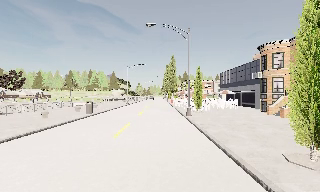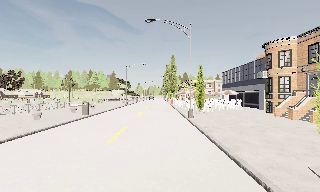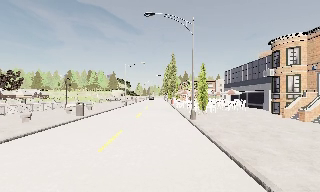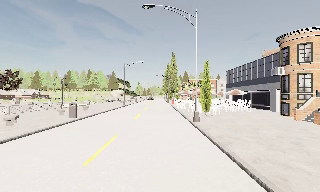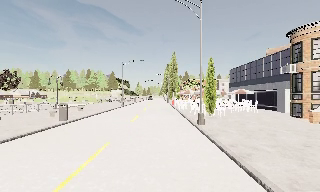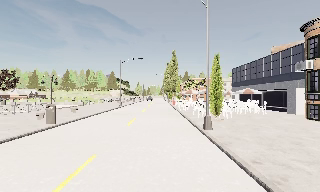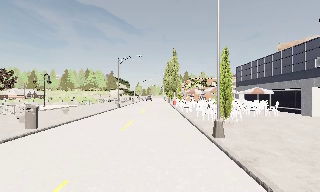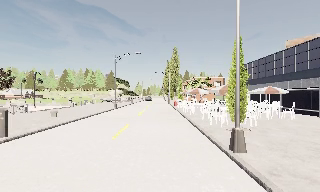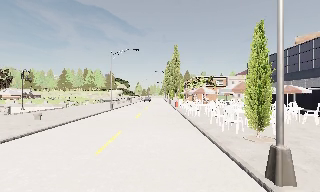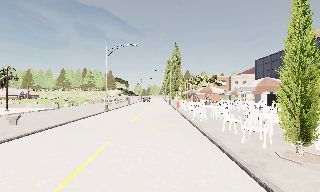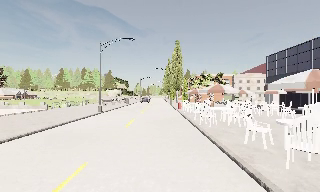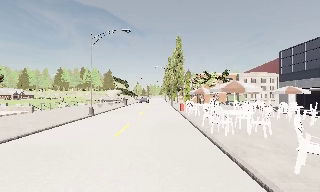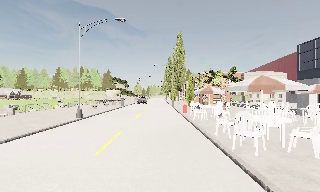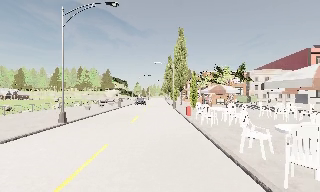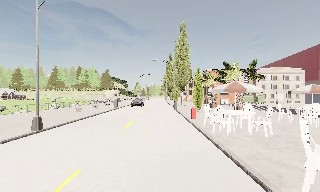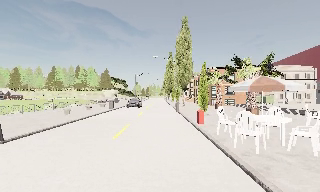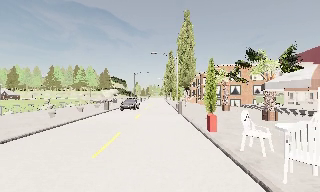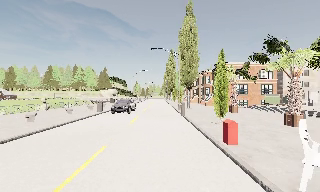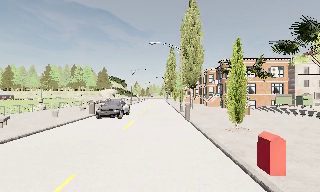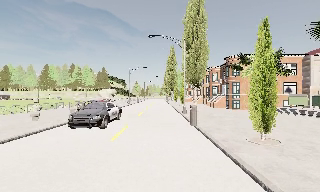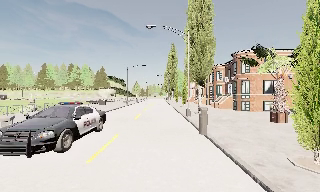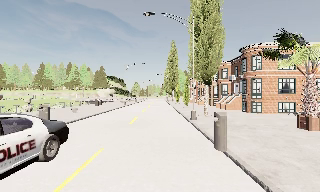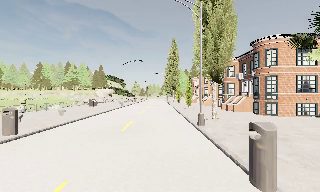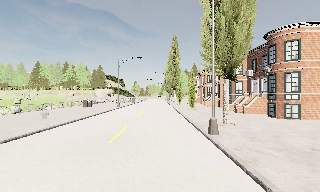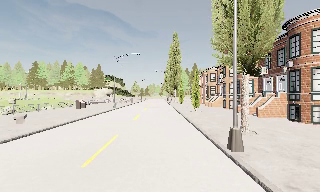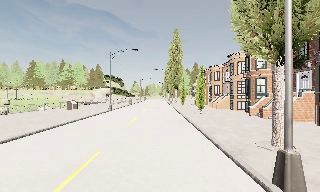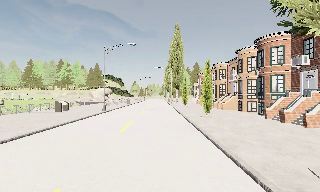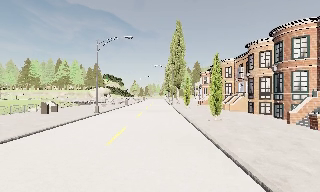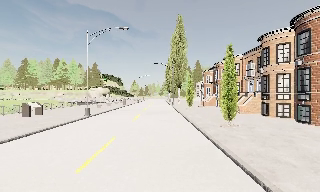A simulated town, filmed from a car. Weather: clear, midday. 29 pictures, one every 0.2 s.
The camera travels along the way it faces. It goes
forward.
0.0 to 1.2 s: The camera travels forward, about 7 m, so what stands in front looms larger. It gains speed.
1.2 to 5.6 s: The camera travels forward, about 45 m, so what stands in front looms larger.
The film runs forward here.
